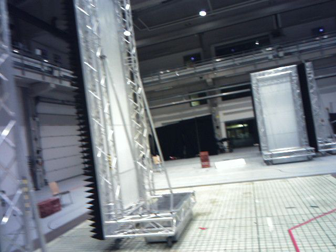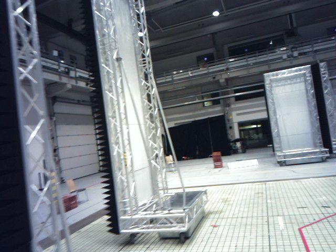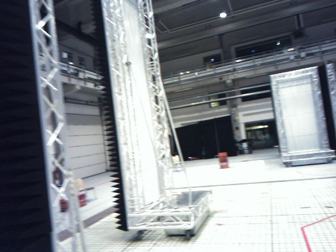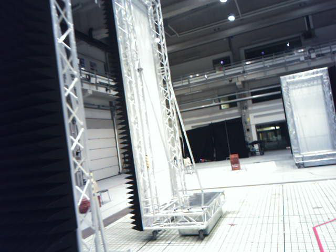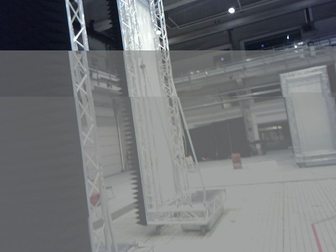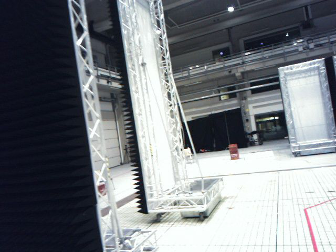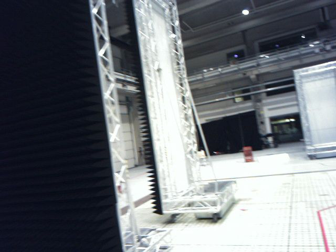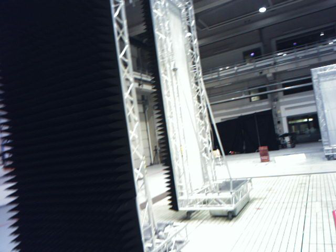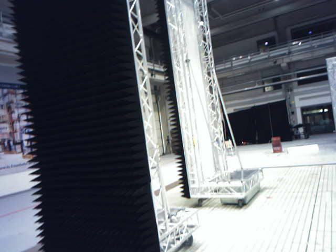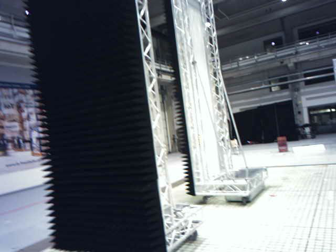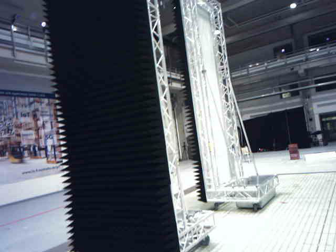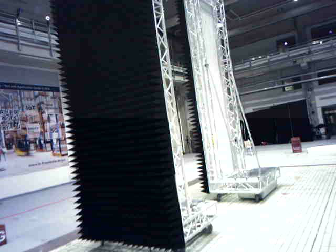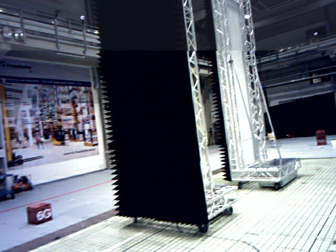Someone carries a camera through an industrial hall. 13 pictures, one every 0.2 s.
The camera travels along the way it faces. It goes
backward.
0.0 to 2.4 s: The camera pans to its left, which is counterclockwise from overhead, by about 20 degrees. It travels backward, about 2.4 m, so what stands in front gets smaller.
The film runs backward here.
